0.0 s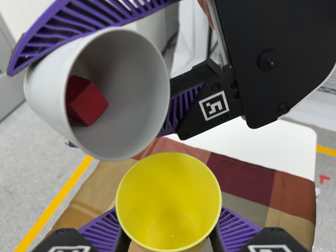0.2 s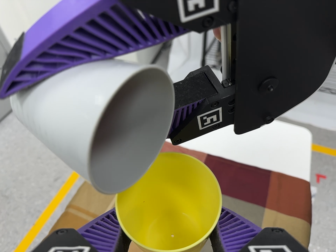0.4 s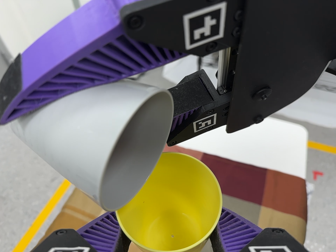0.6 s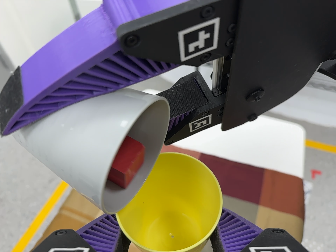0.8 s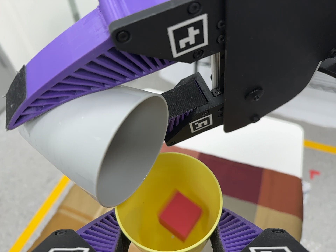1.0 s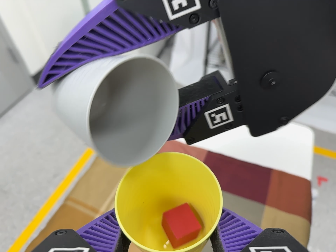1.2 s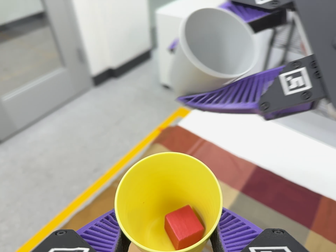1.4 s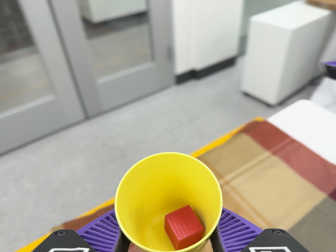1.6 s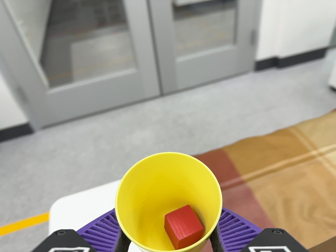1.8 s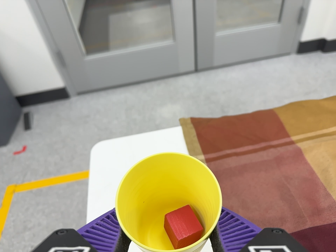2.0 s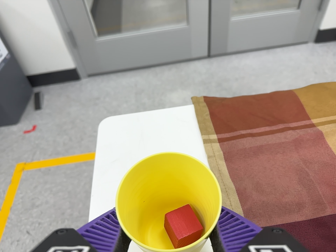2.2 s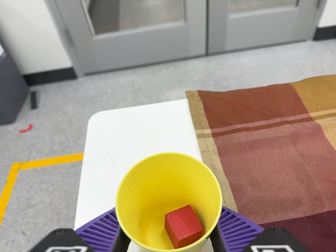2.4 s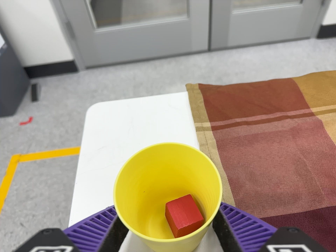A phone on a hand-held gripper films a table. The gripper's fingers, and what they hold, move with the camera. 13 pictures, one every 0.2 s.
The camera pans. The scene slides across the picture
to the right.
The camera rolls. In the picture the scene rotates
clockwise.
0.0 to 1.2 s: The camera travels toward the bottom of its view, about 5 cm. It rolls about its line of sight by about 10 degrees, and the scene rotates clockwise.
1.2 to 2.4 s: The scene slides to the right, as the camera pans about 35 degrees to its left. It travels toward the bottom of its view and to its left, about 24 cm, so close, fixed things drift upward. It rolls about its line of sight by about 30 degrees, and the scene rotates clockwise.
The film runs forward here.
